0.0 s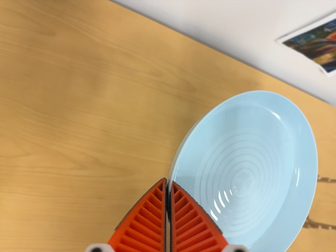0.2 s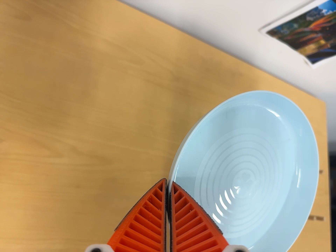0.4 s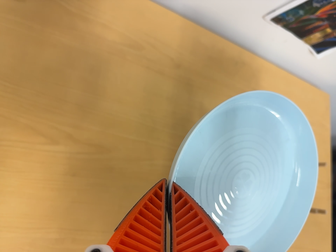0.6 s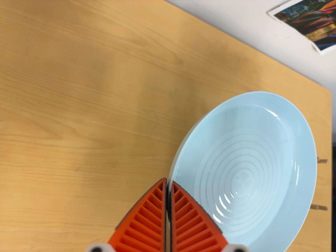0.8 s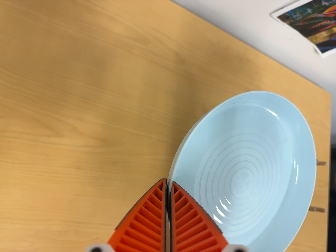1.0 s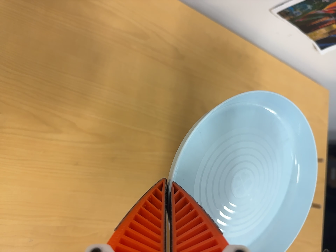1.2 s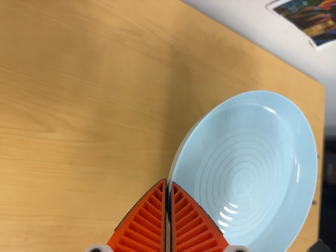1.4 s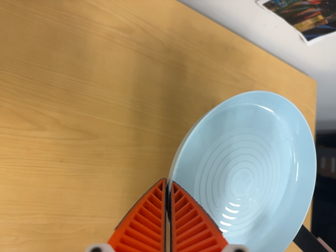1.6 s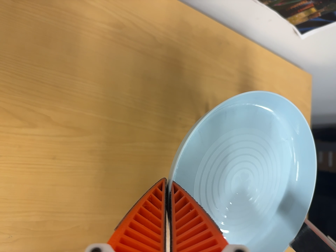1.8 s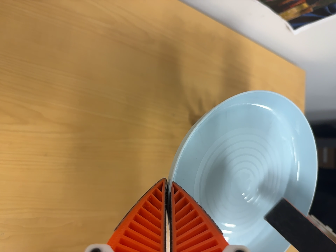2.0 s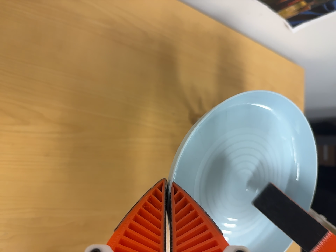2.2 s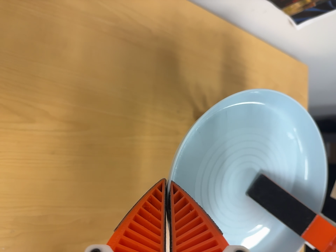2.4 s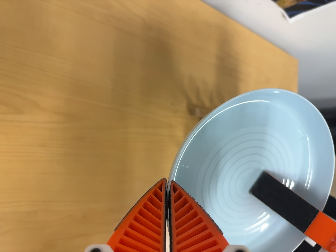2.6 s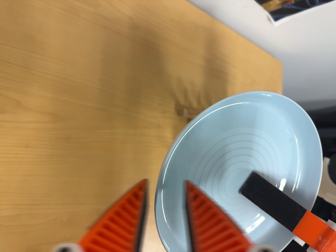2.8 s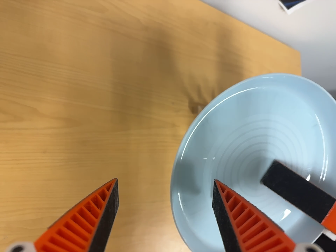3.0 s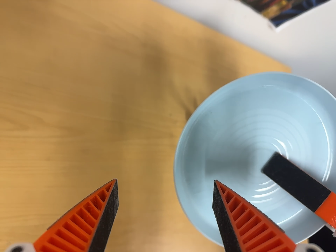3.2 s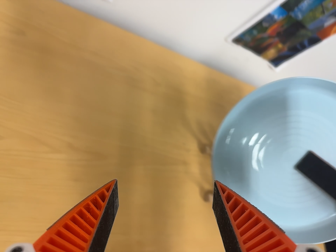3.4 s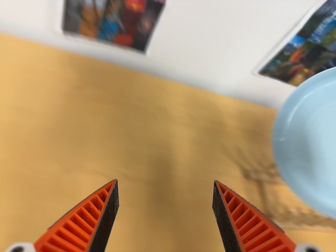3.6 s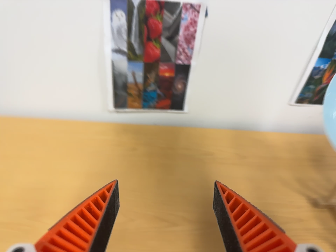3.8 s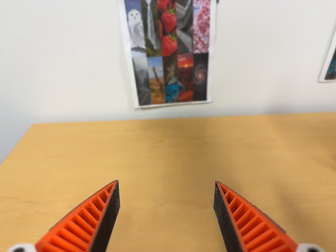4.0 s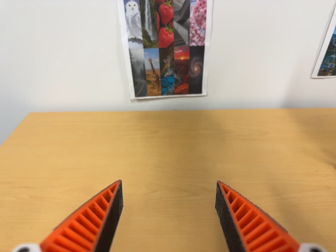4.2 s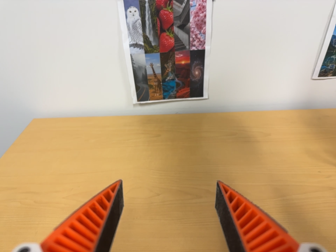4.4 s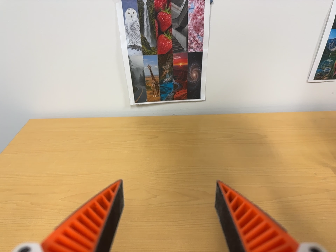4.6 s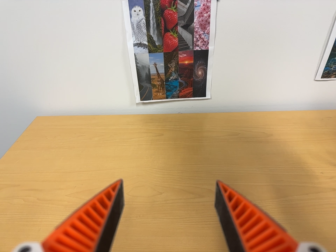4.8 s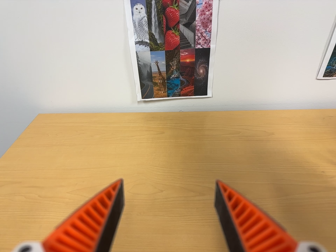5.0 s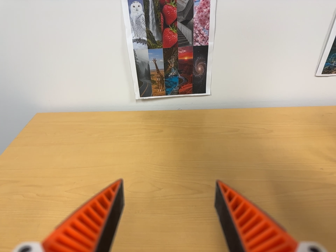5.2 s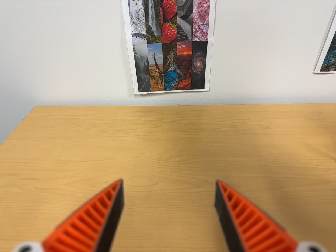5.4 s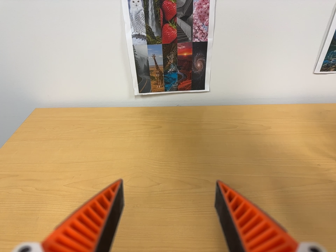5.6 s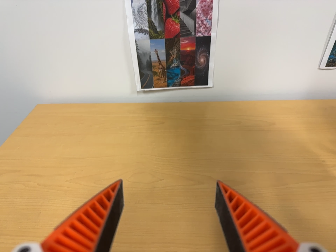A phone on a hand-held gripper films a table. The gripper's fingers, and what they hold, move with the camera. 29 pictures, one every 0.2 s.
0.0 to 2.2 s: The camera shifts only a little, or ends up much as it began.
2.2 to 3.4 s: The camera travels toward the bottom of its view and backward, about 14 cm. Its aim tips toward the top of its view by about 25 degrees. It rolls about its line of sight by about 10 degrees, and the scene rotates counterclockwise.
3.4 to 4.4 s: The camera swings to its left by about 20 degrees, and the scene slides to the right. It travels toward the bottom of its view and backward, about 14 cm. Its aim tips toward the top of its view by about 20 degrees. It rolls about its line of sight by about 15 degrees, and the scene rotates counterclockwise.
4.4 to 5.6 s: The camera shifts only a little, or ends up much as it began.
The film runs forward here.
